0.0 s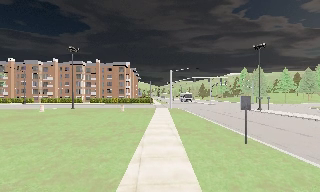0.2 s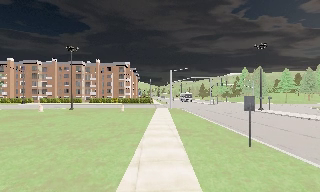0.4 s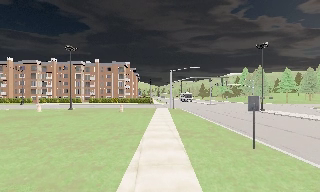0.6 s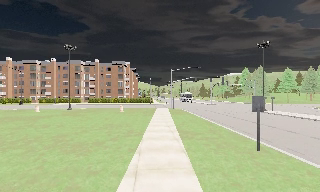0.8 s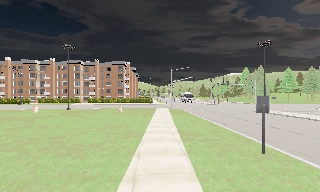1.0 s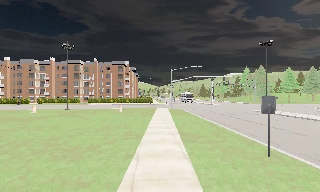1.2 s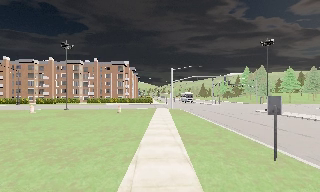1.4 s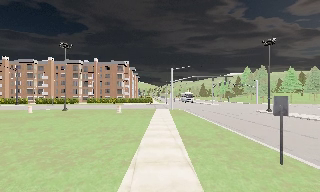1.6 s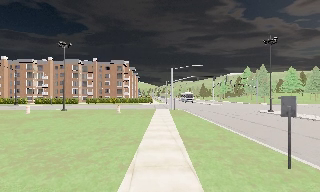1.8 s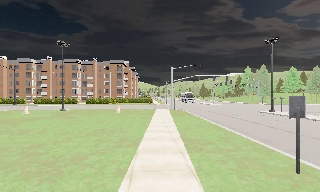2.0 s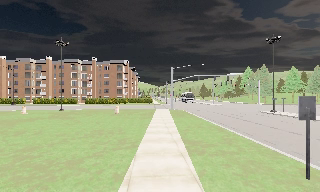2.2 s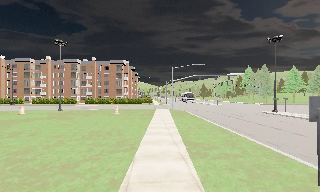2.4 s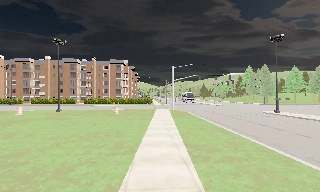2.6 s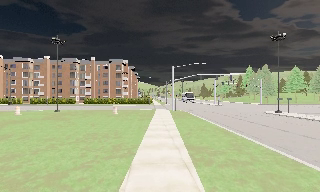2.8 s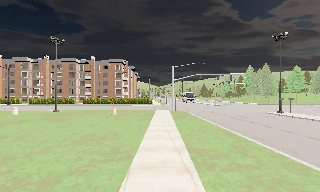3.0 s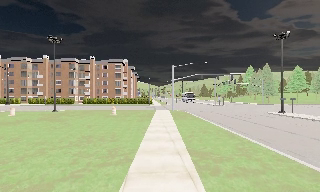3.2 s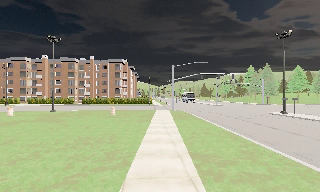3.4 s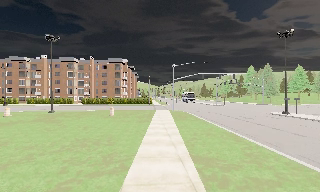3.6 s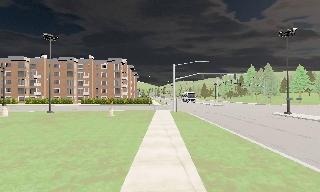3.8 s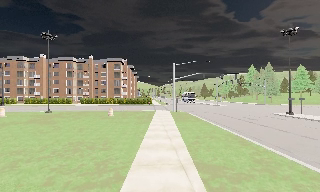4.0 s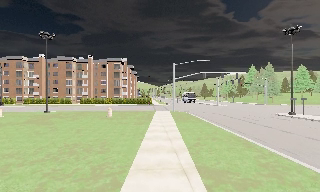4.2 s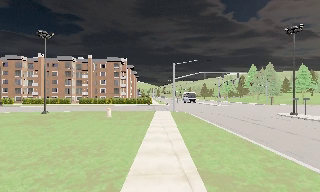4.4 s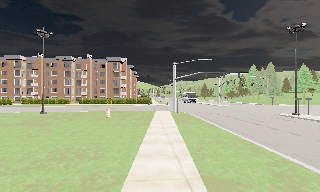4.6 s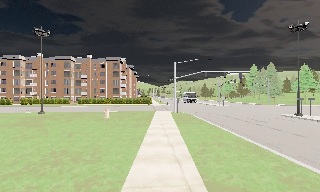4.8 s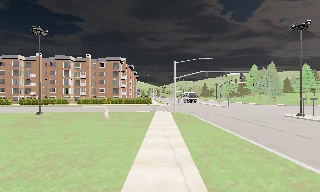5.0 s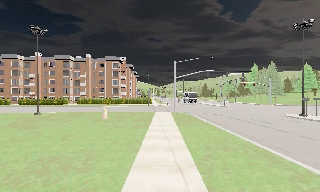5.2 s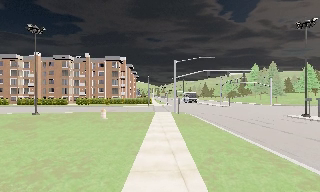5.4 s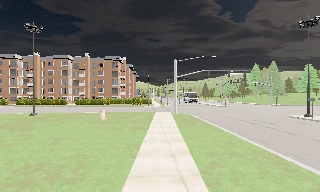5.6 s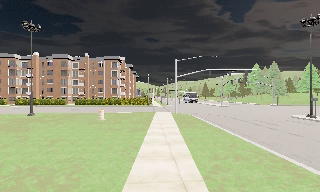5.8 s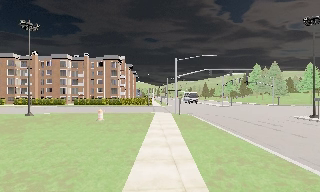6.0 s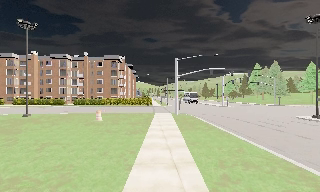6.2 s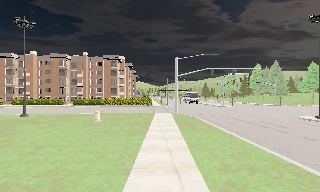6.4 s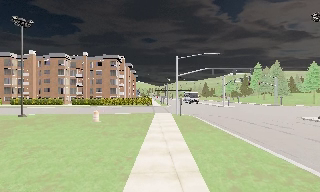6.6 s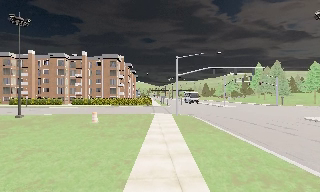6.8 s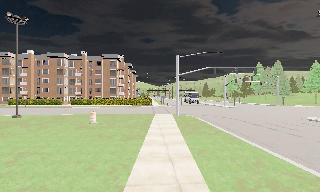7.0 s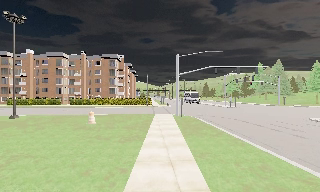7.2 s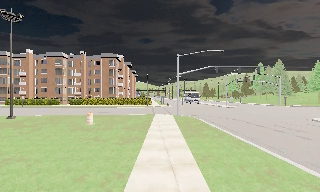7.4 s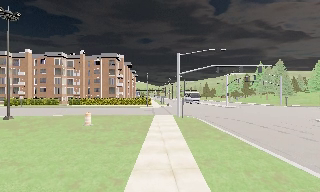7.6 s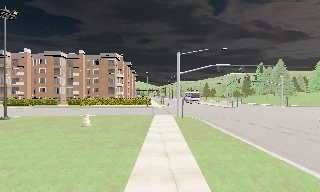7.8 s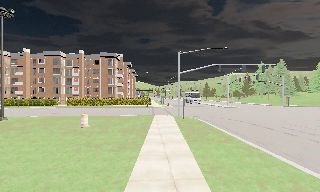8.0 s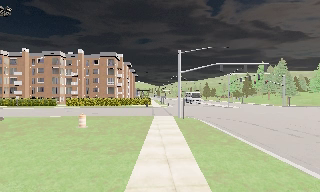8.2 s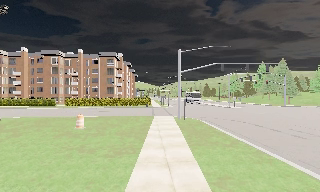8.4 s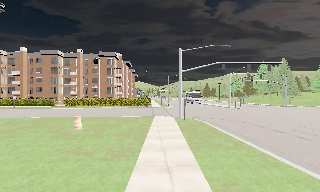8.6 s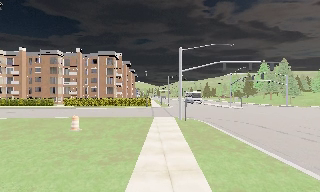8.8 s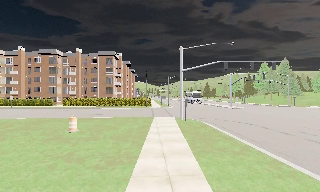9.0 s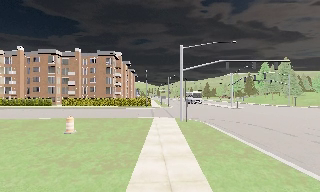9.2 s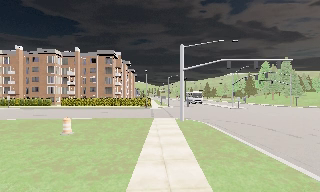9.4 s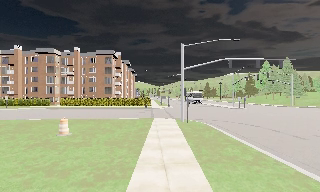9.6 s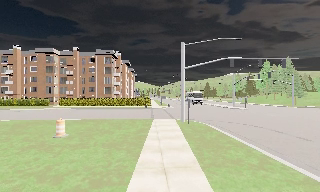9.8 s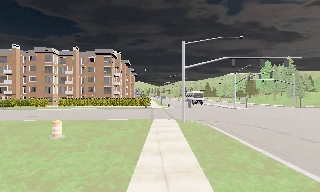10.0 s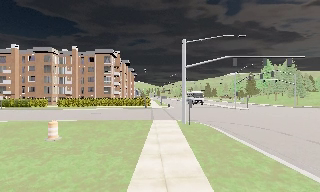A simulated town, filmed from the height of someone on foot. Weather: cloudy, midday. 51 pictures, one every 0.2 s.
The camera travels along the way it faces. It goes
forward.
0.0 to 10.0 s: The camera travels forward, about 18 m, so what stands in front looms larger.
The film runs forward here.
